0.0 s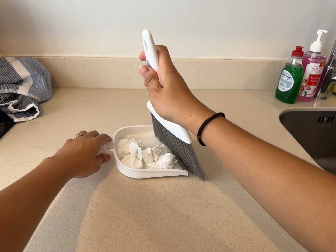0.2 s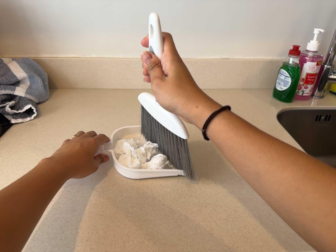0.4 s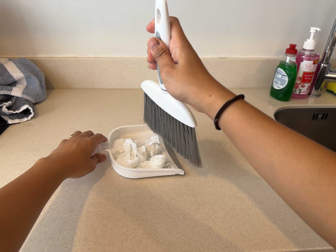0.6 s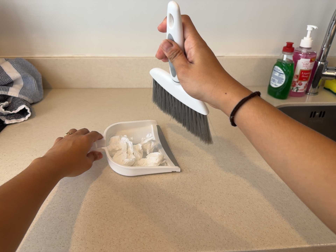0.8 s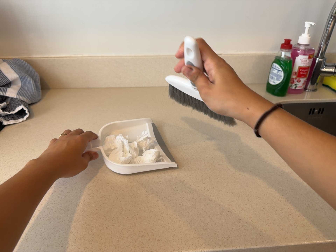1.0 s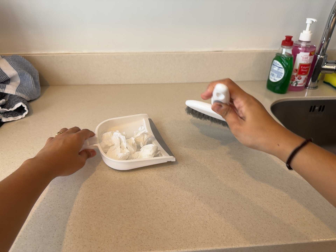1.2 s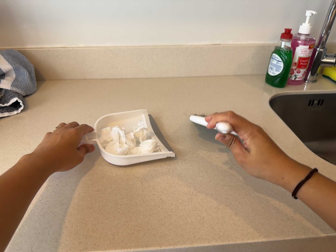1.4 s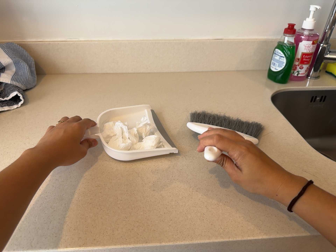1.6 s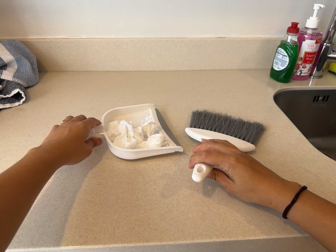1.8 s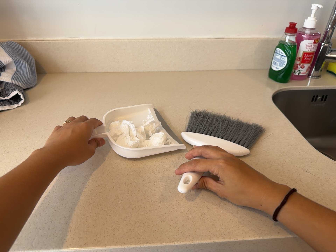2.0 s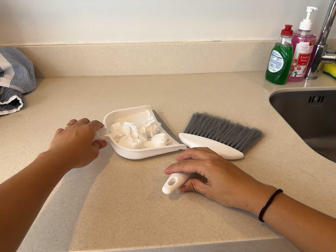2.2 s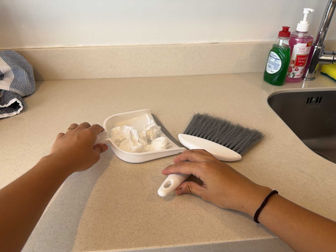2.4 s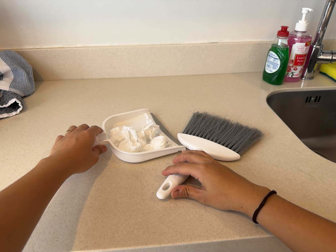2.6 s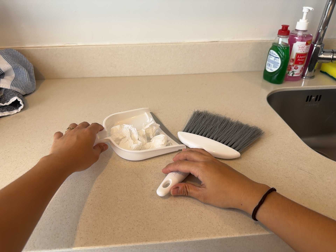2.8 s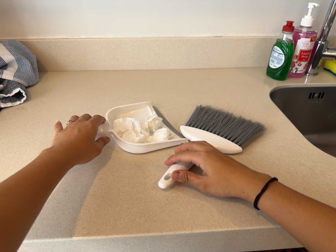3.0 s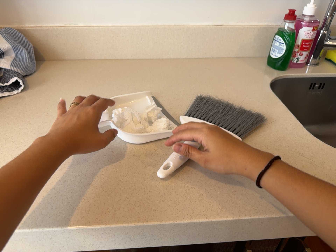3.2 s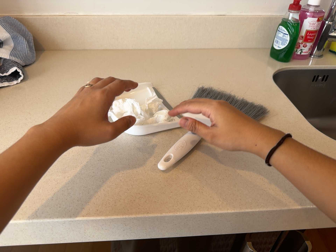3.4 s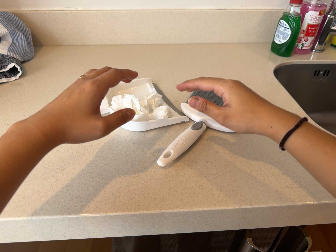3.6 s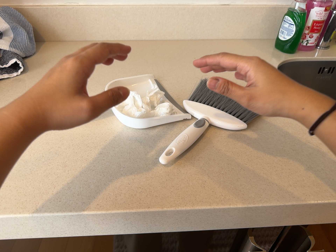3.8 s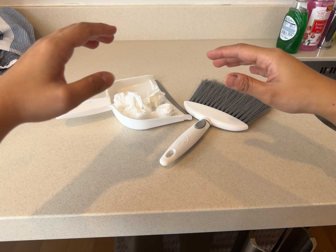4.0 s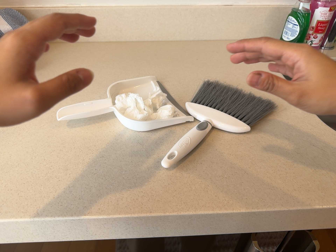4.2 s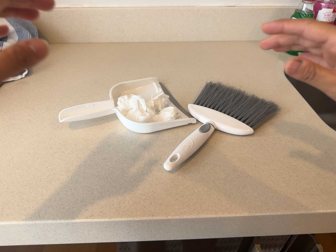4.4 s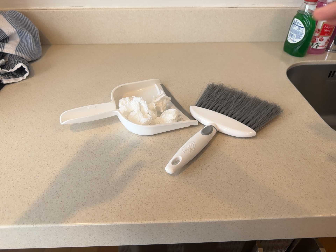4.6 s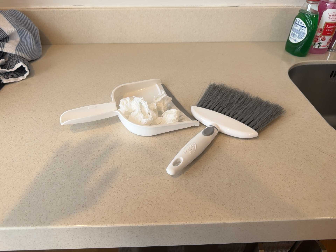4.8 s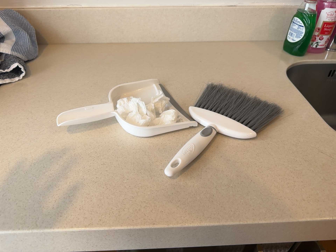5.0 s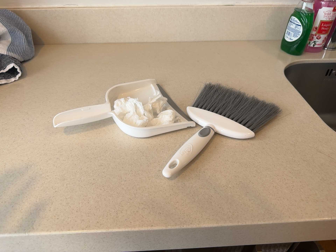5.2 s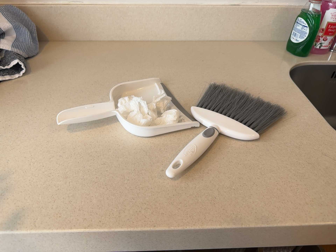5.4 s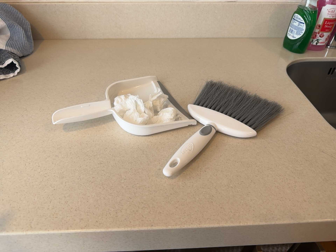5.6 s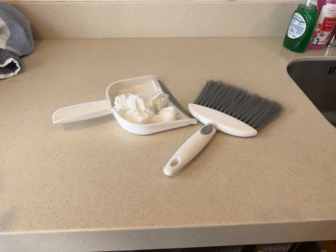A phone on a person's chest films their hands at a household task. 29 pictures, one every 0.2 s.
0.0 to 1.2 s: The camera shifts only a little, or ends up much as it began.
1.2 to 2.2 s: The camera keeps its place and its aim.
2.2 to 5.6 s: The camera's aim tips toward the bottom of its view by about 10 degrees, and the scene shifts upward.
The film runs forward here.
